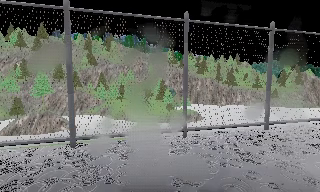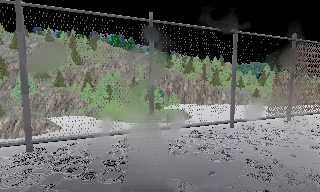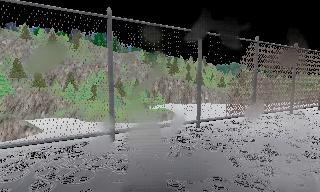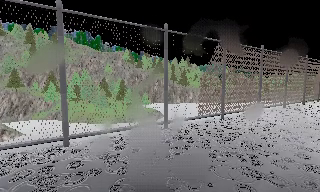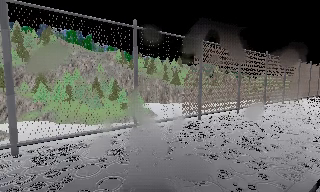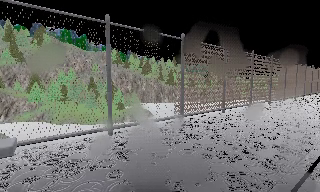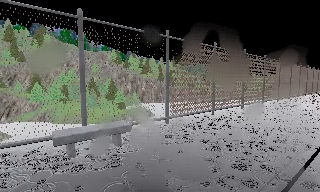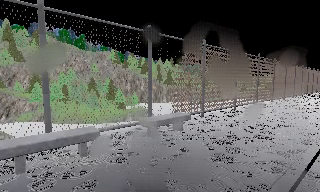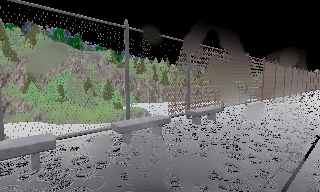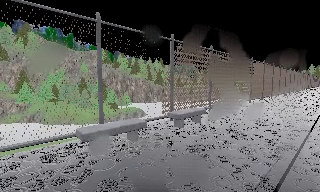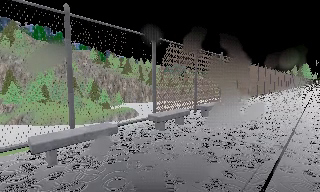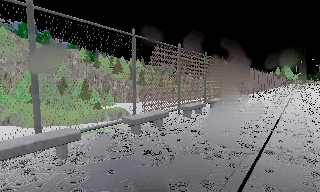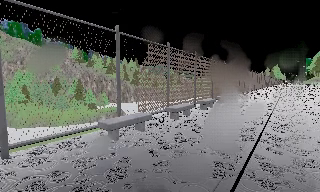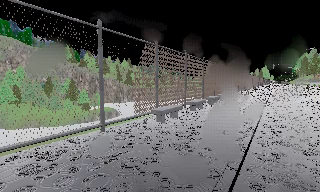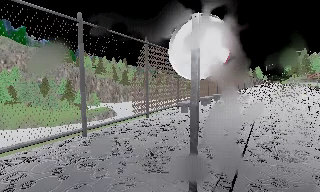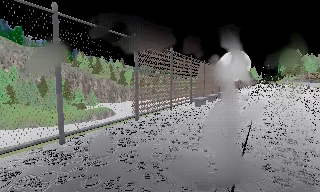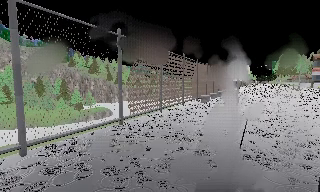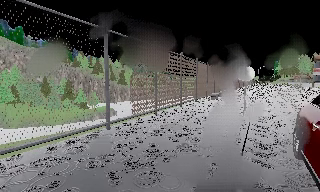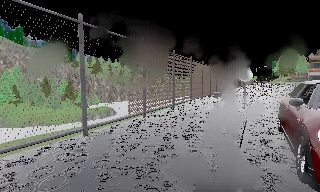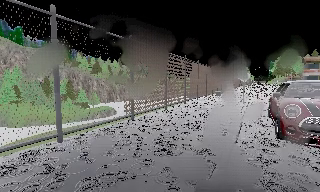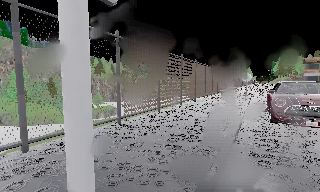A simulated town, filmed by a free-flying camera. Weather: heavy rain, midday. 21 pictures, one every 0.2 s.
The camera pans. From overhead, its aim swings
clockwise.
0.0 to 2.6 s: The camera pans to its right, which is clockwise from overhead, by about 40 degrees. It travels to its left and backward, about 30 m, so close, fixed things drift to the right.
2.6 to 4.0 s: The camera travels backward and to its left, about 15 m, so what stands in front gets smaller.
The film runs forward here.
